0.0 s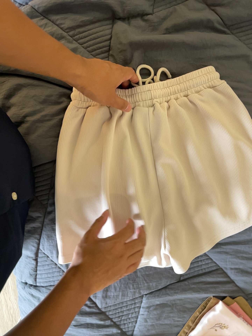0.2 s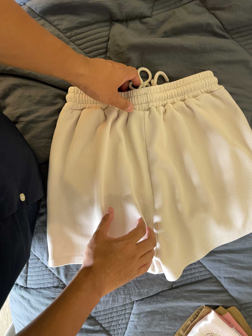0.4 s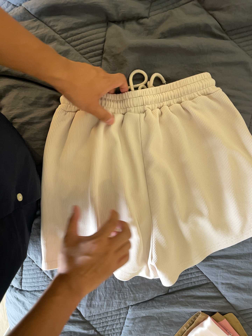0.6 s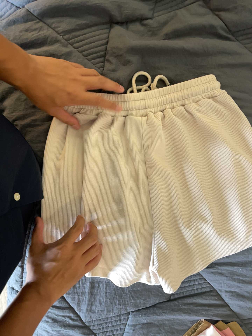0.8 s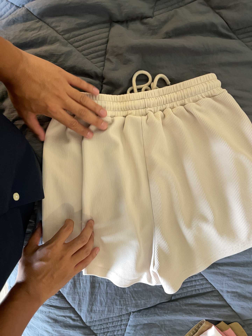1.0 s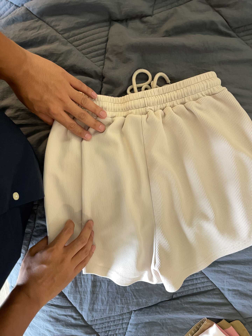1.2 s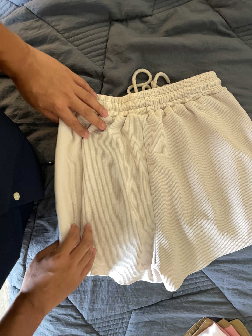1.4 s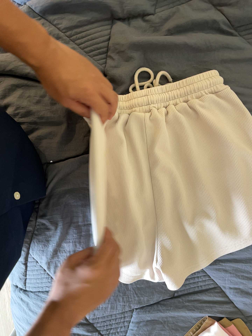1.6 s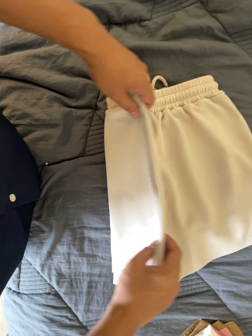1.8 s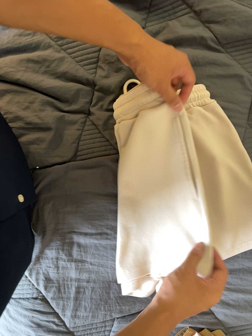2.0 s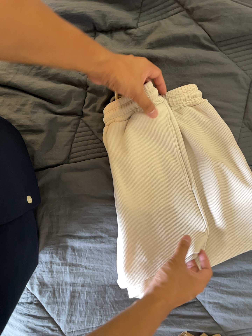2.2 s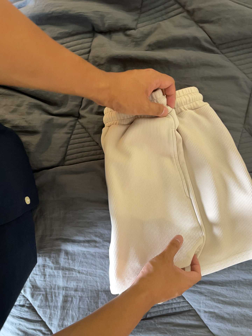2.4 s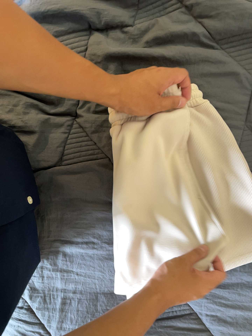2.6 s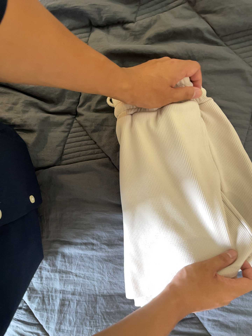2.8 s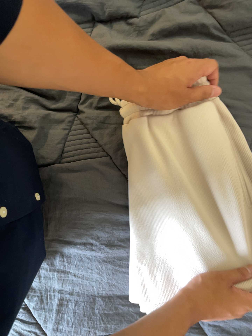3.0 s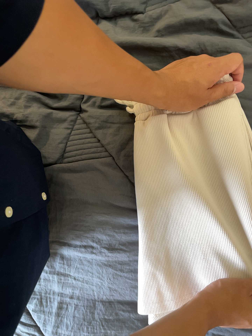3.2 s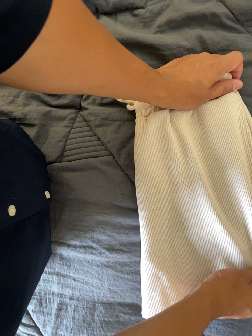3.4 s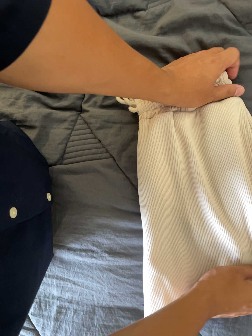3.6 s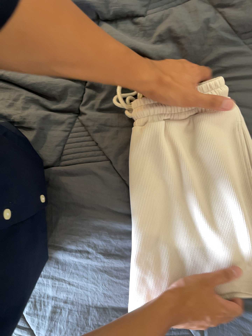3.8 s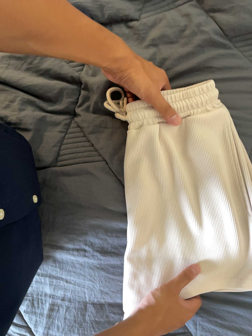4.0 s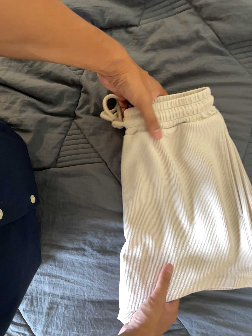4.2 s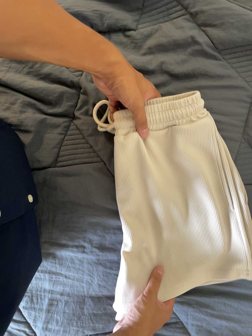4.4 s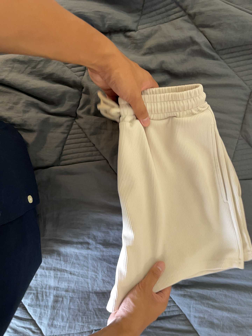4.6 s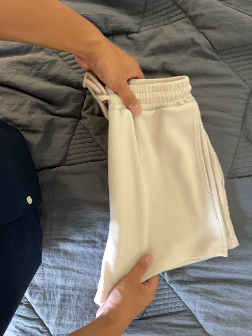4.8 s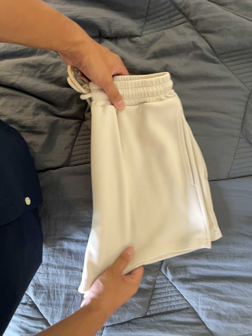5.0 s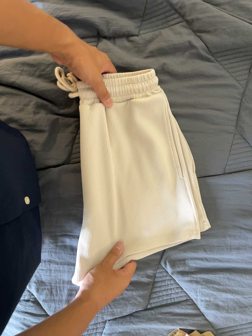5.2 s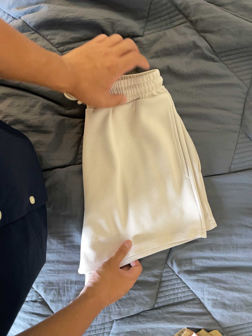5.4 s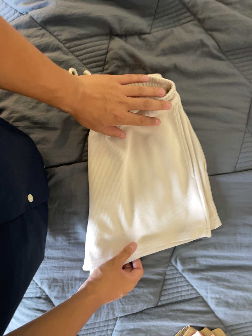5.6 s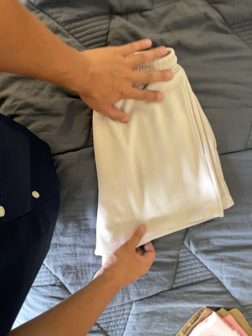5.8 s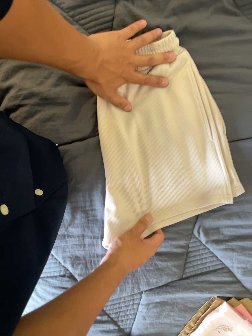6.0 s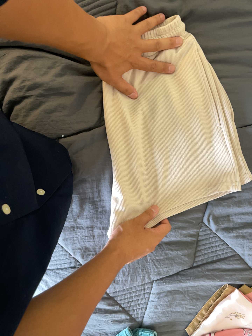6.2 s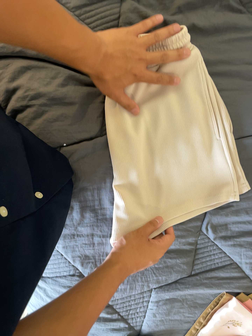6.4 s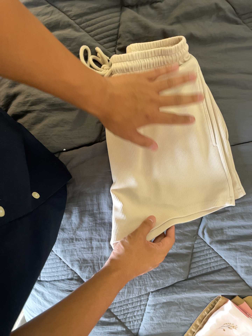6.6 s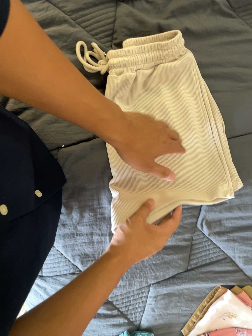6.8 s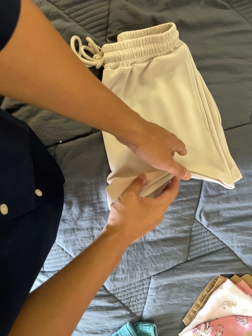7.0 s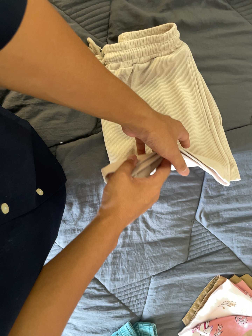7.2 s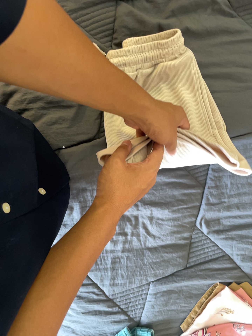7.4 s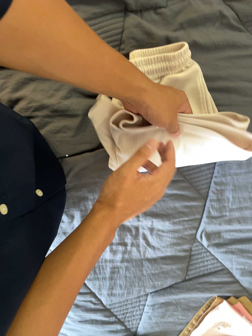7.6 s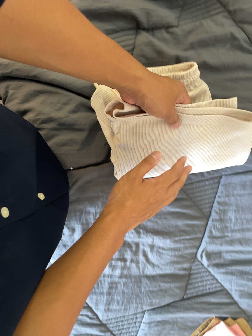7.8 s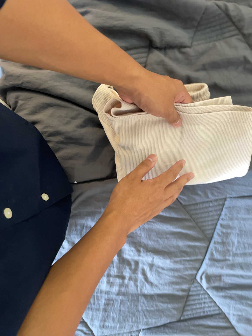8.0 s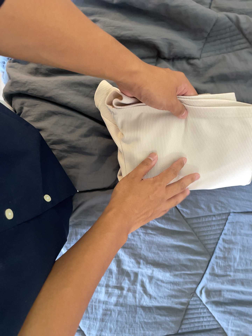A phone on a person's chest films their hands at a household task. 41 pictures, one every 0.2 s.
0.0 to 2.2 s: The camera travels to its right, about 12 cm.
2.2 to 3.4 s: The camera travels to its right and forward, about 9 cm.
3.4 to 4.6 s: The camera pans to its right by about 10 degrees. It travels to its left and backward, about 10 cm.
4.6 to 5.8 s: The camera travels to its left, about 8 cm, so close, fixed things drift to the right.
5.8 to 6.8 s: The camera shifts only a little, or ends up much as it began.
6.8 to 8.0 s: The camera travels toward the top of its view, about 12 cm, so close, fixed things drift downward. It rolls about its line of sight by about 10 degrees, and the scene rotates clockwise.
The film runs forward here.
